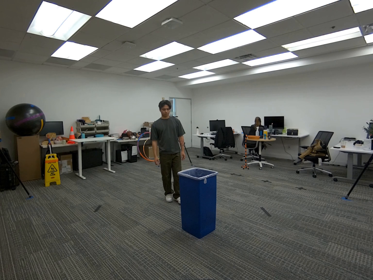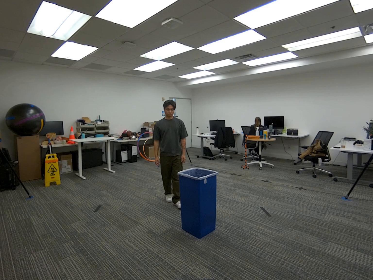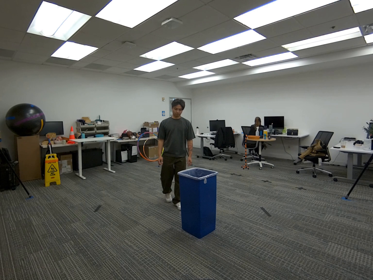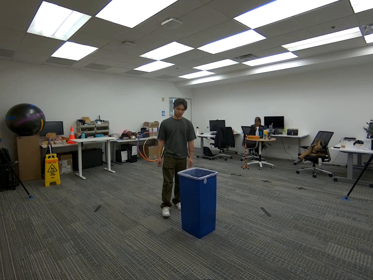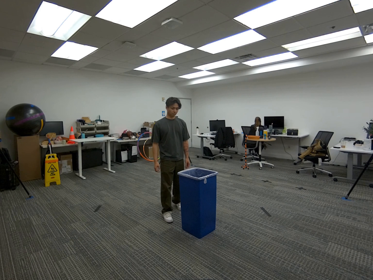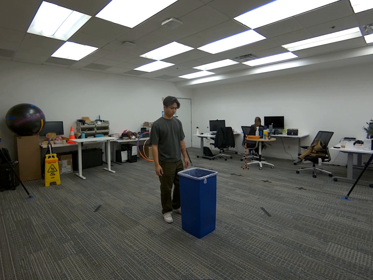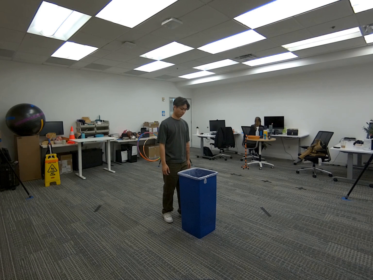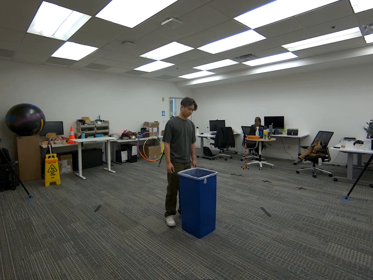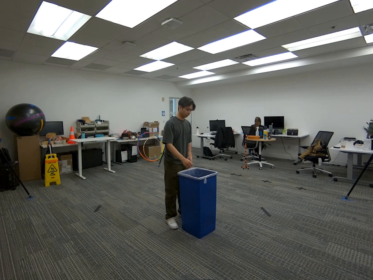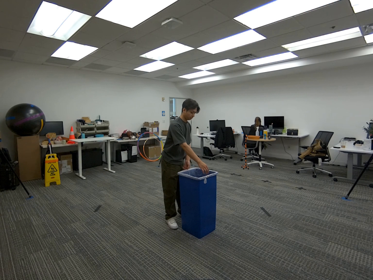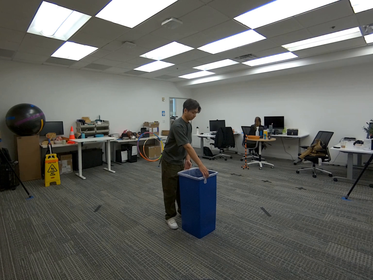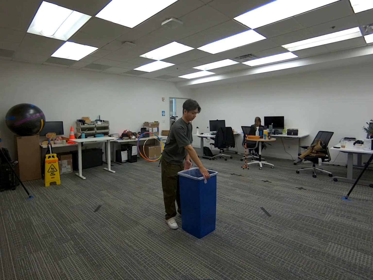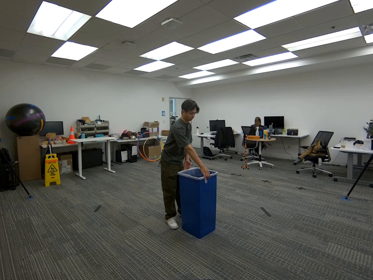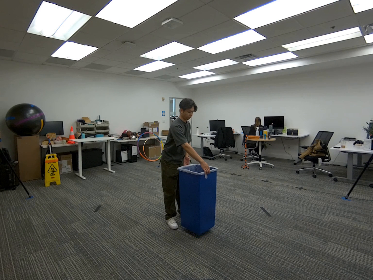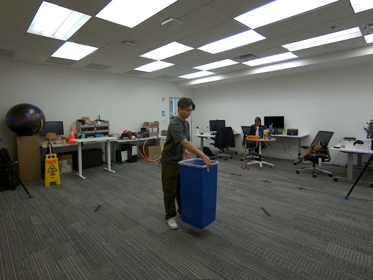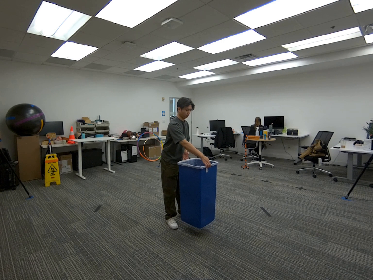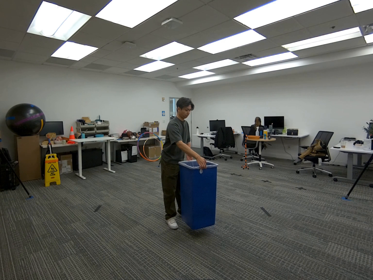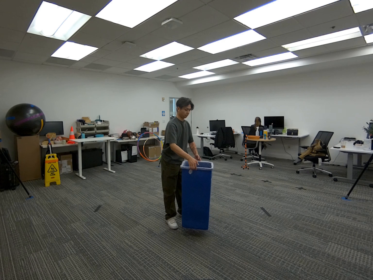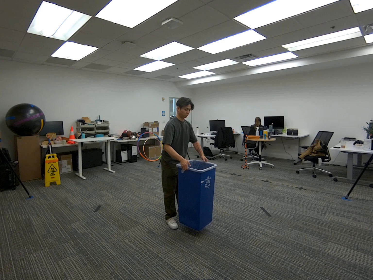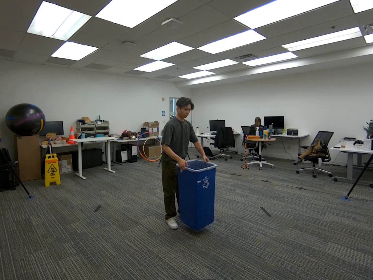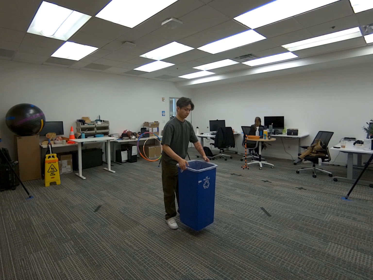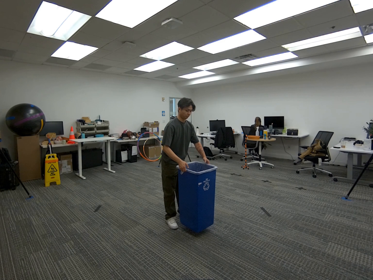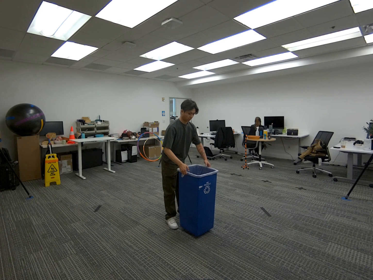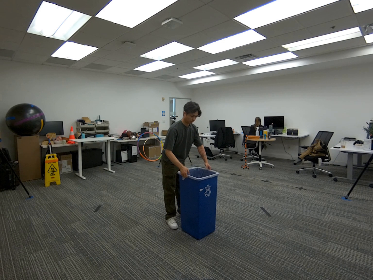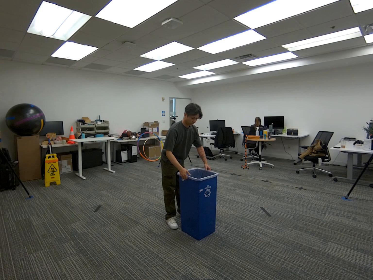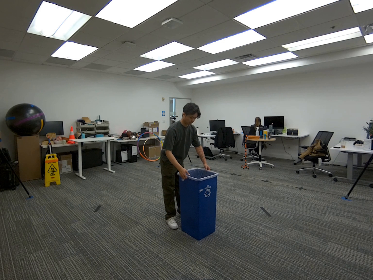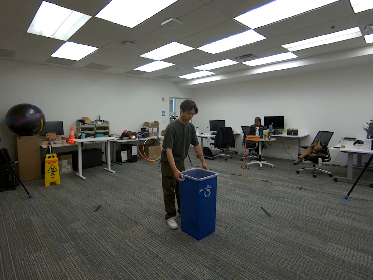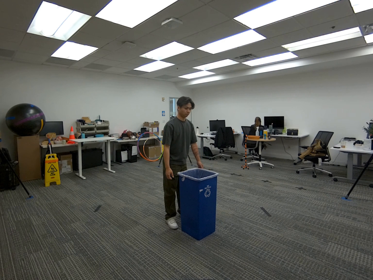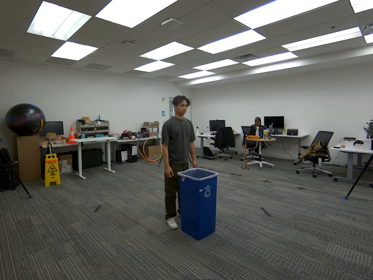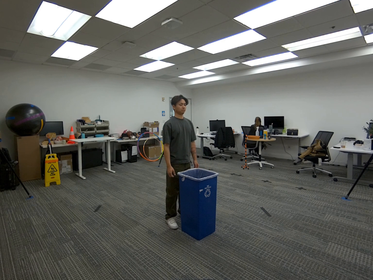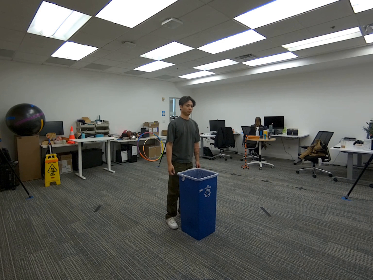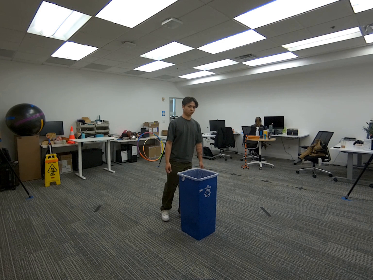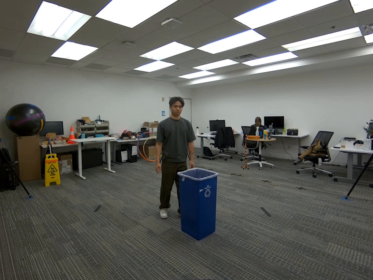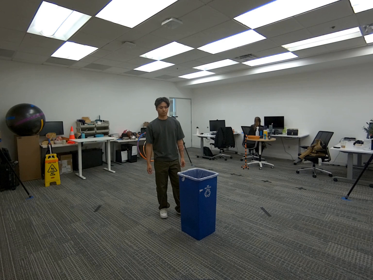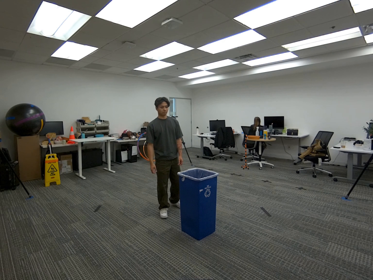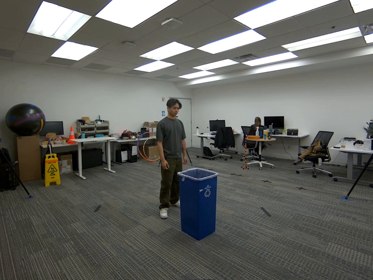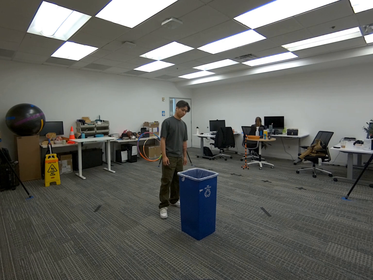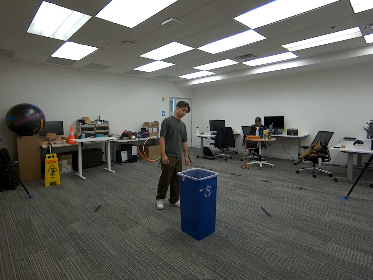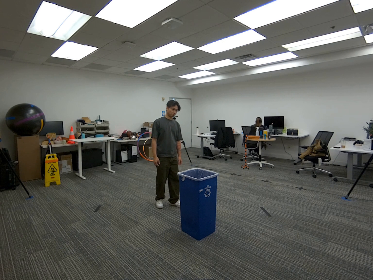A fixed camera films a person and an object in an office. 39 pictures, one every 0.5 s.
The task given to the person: Walk over to the blue trash can and rotate the blue trash can 90°.
